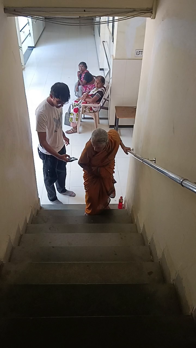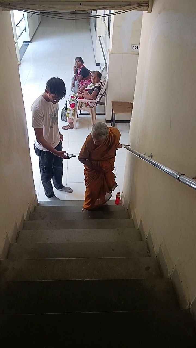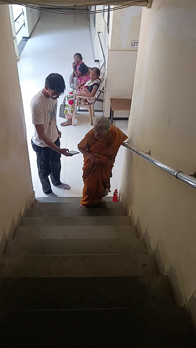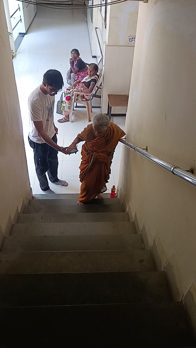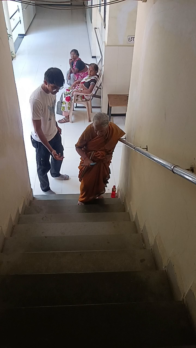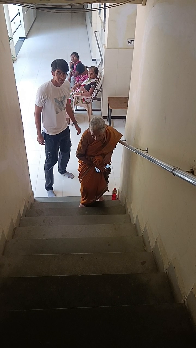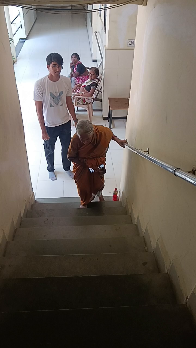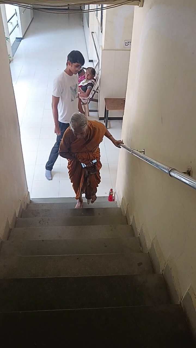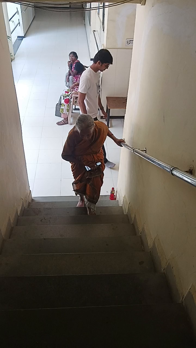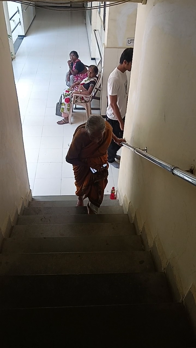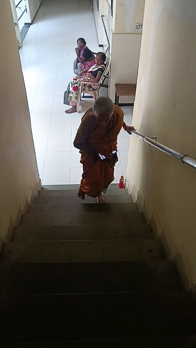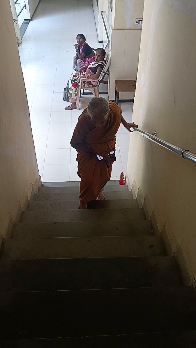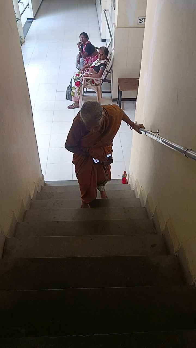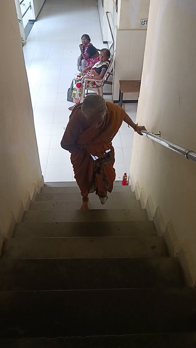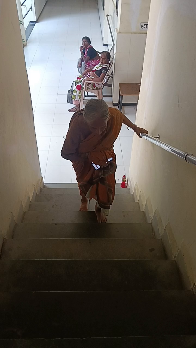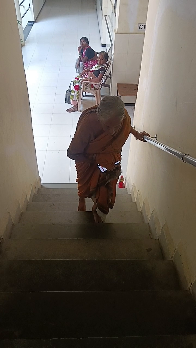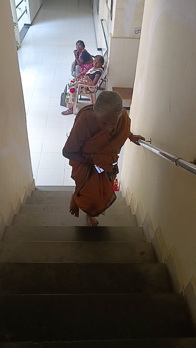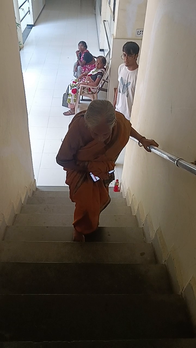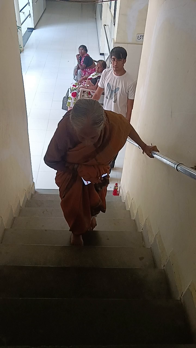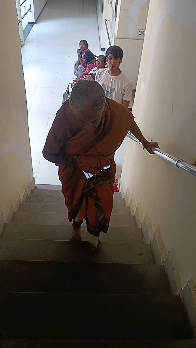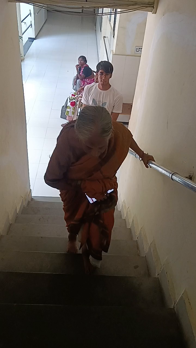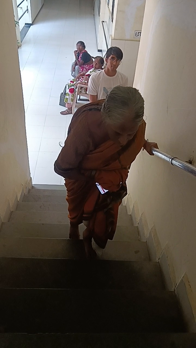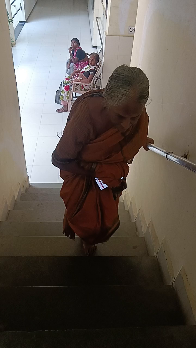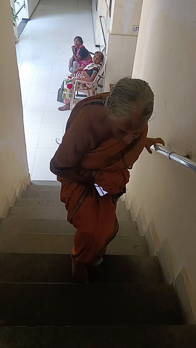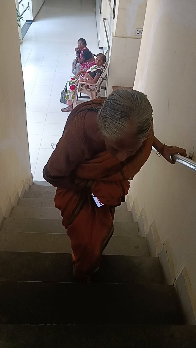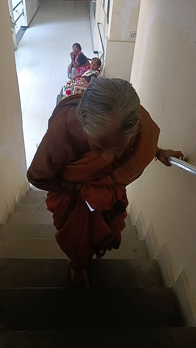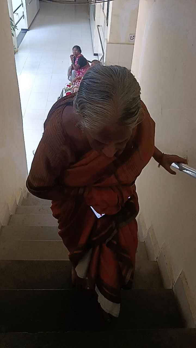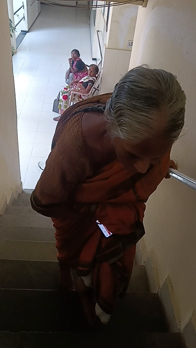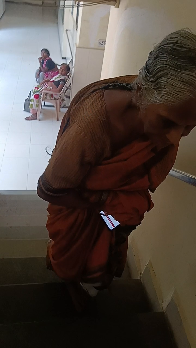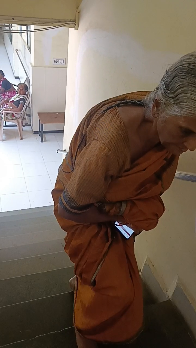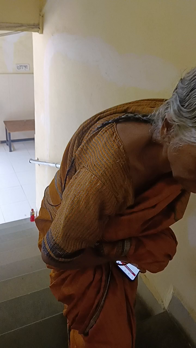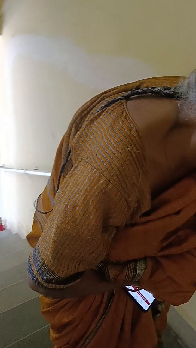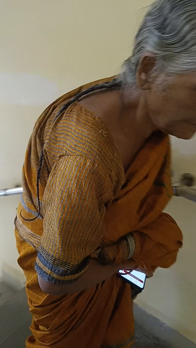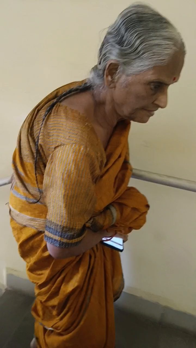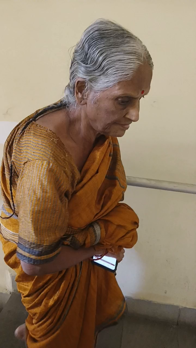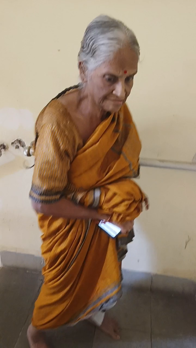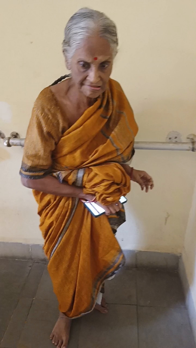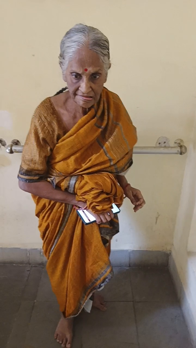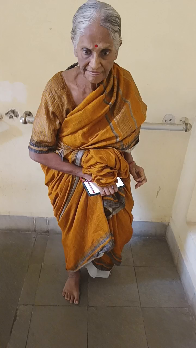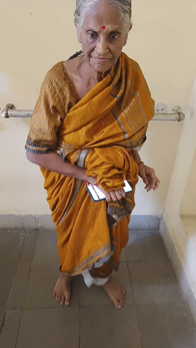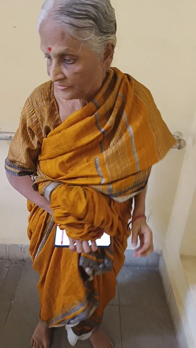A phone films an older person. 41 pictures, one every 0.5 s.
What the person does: Climbing stairs.
